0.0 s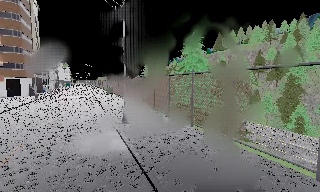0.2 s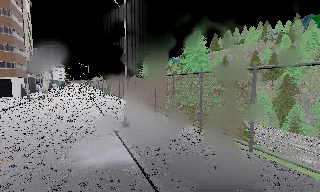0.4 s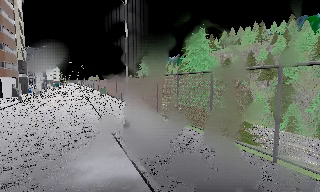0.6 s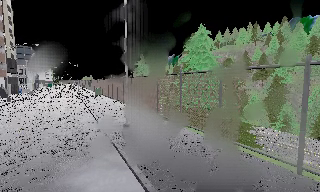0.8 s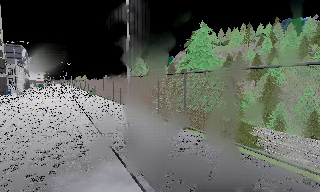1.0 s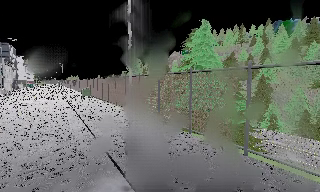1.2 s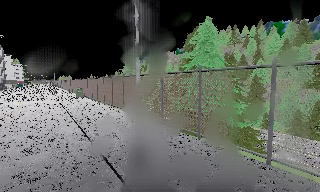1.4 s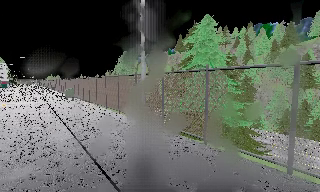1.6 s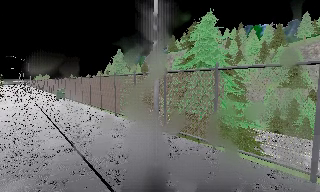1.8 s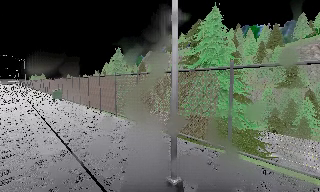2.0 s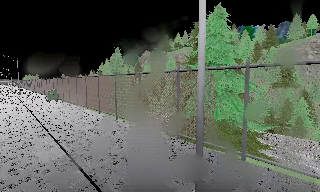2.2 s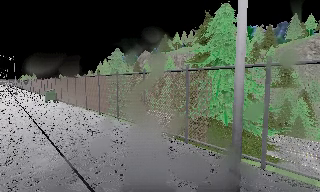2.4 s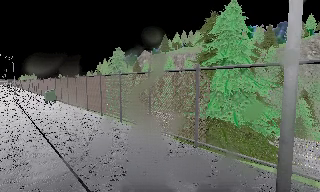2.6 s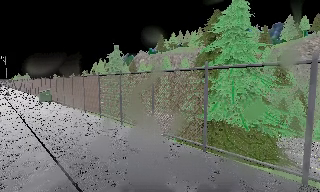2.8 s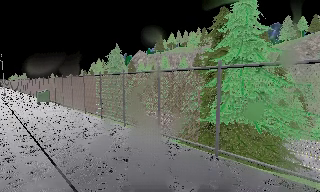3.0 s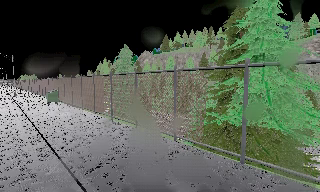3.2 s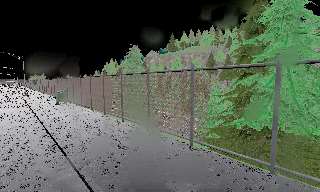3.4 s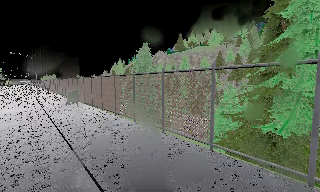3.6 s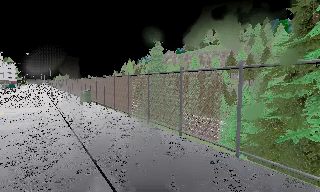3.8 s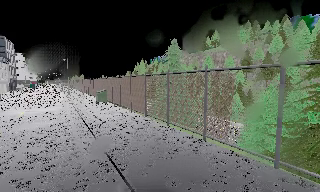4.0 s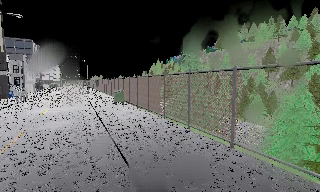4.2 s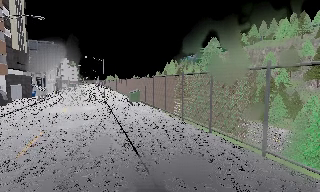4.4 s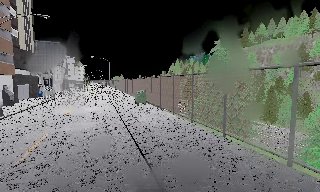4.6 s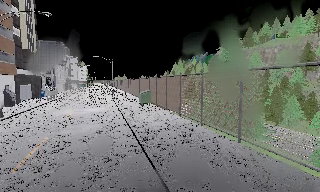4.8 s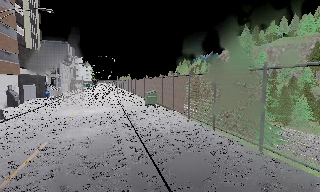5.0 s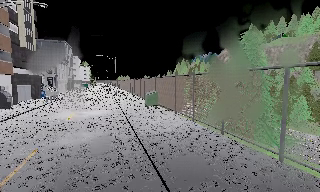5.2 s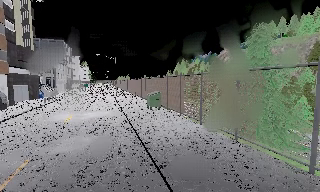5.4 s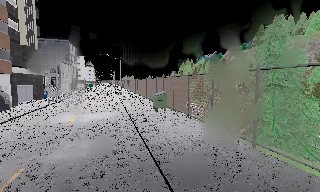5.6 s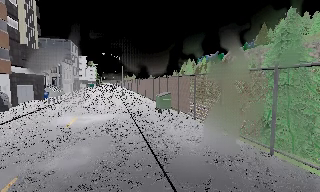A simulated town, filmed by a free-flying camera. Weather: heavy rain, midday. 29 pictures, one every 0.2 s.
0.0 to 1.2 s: The camera pans to its right, which is clockwise from overhead, by about 10 degrees. It travels forward and to its left, about 5 m, so what stands in front looms larger.
1.2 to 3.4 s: The camera travels forward and to its left, about 7 m, so what stands in front looms larger.
3.4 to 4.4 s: The camera swings to its left by about 20 degrees, and the scene slides to the right. It travels forward and to its left, about 3 m, so what stands in front looms larger.
4.4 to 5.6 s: The camera travels forward, about 4.5 m, so what stands in front looms larger.
The film runs forward here.
